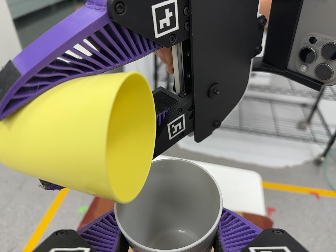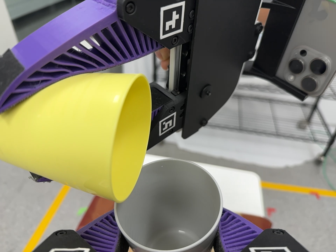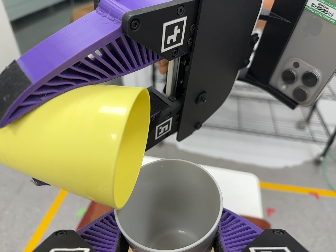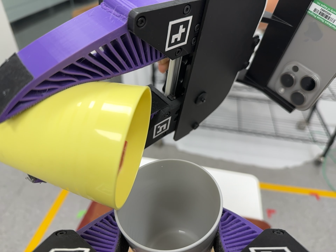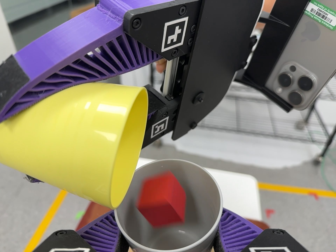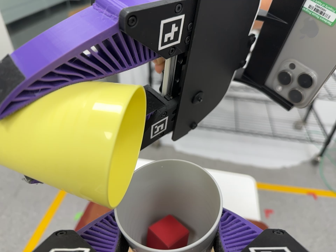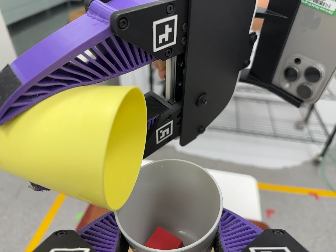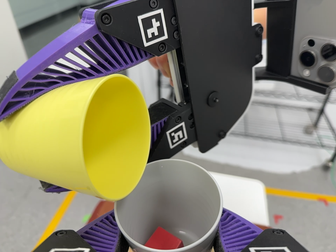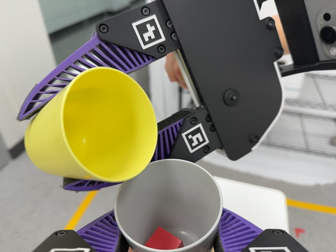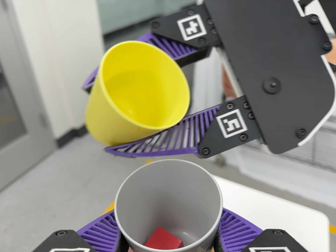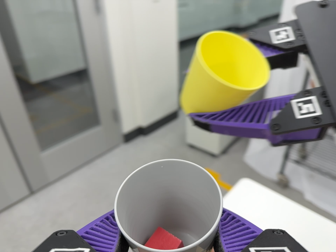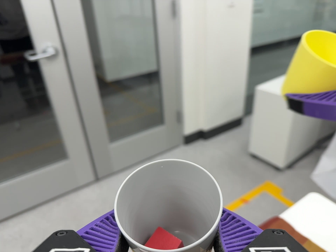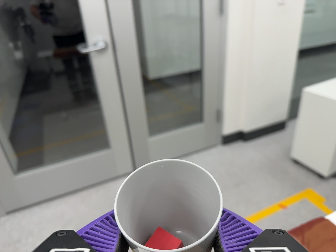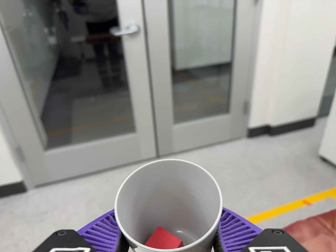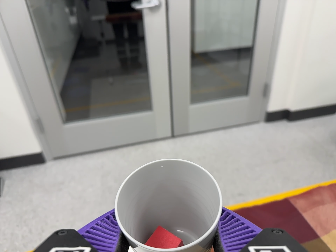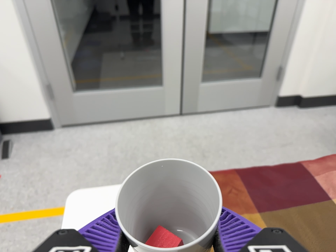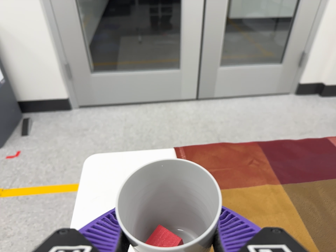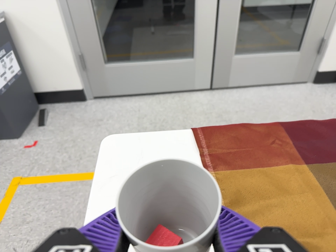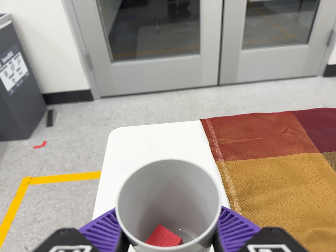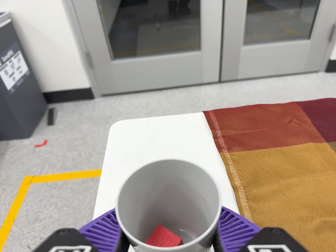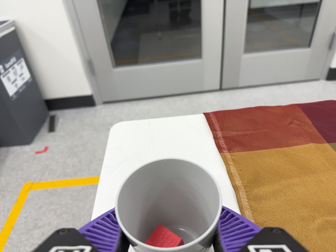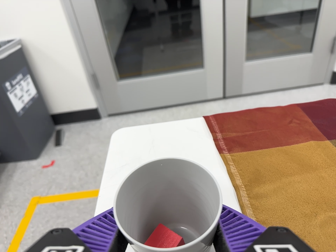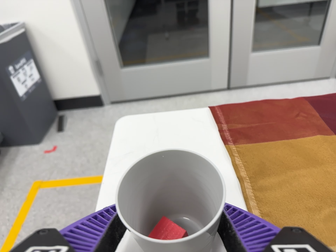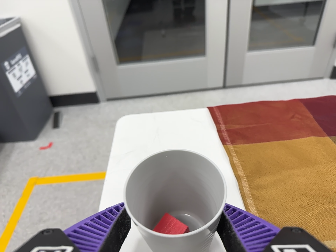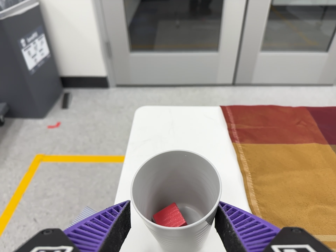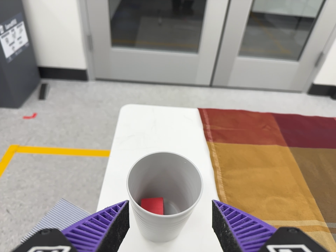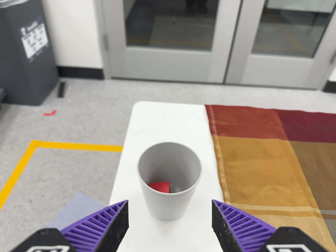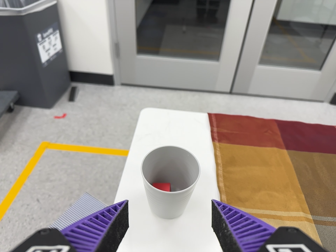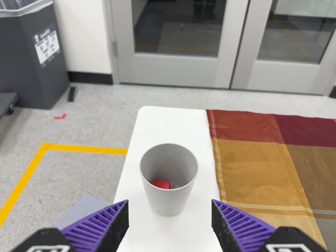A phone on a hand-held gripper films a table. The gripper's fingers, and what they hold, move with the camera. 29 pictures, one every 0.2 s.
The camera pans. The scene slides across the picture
to the right.
0.0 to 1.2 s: The camera shifts only a little, or ends up much as it began.
1.2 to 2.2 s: The camera swings to its left by about 40 degrees, and the scene slides to the right. It travels to its left, about 7 cm, so close, fixed things drift to the right. It rolls about its line of sight by about 25 degrees, and the scene rotates clockwise.
2.2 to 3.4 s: The camera swings to its left by about 25 degrees, and the scene slides to the right. It travels toward the bottom of its view, about 28 cm, so close, fixed things drift upward. Its aim tips toward the bottom of its view by about 10 degrees, and the scene shifts upward. It rolls about its line of sight by about 15 degrees, and the scene rotates clockwise.
3.4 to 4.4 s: The camera shifts only a little, or ends up much as it began.
4.4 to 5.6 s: The camera travels backward, about 14 cm, so what stands in front gets smaller. It rolls about its line of sight by about 10 degrees, and the scene rotates clockwise.
The film runs forward here.
